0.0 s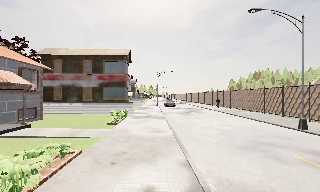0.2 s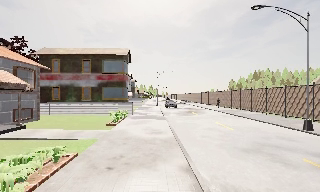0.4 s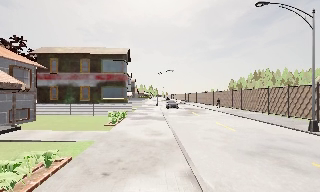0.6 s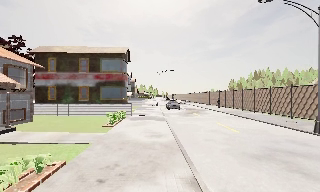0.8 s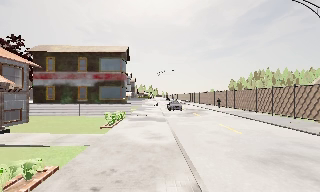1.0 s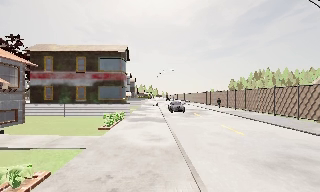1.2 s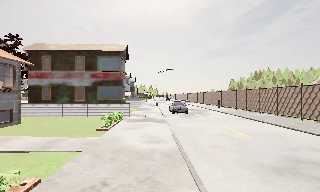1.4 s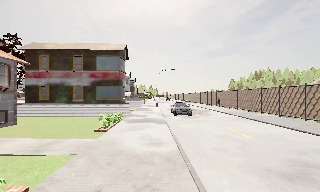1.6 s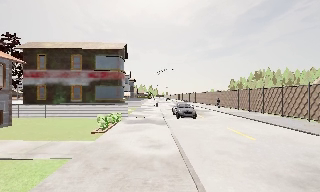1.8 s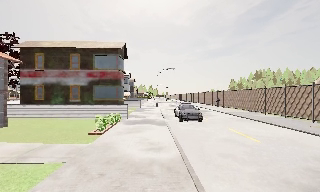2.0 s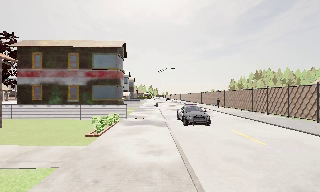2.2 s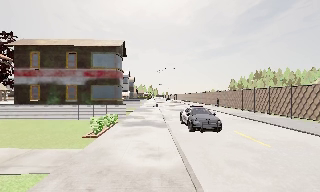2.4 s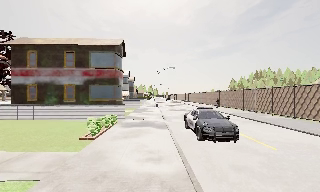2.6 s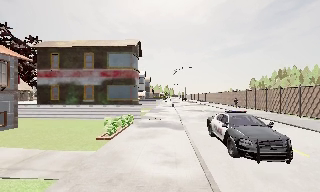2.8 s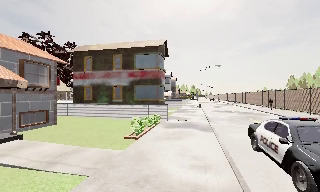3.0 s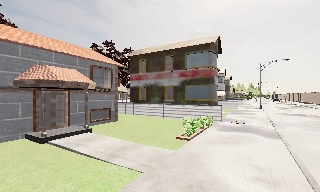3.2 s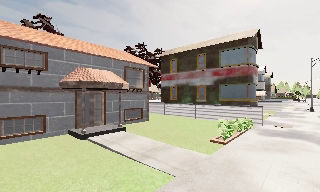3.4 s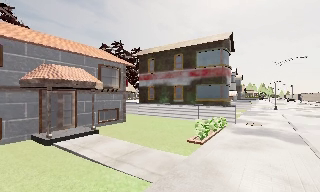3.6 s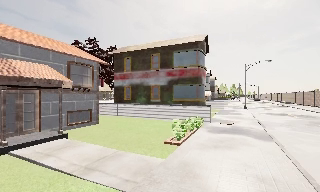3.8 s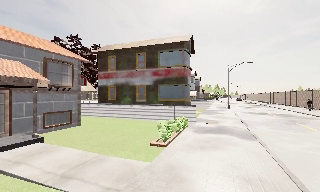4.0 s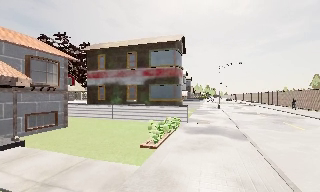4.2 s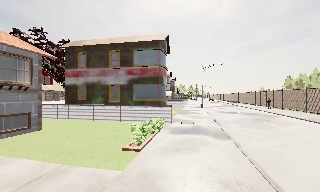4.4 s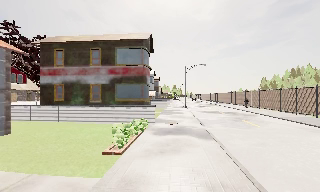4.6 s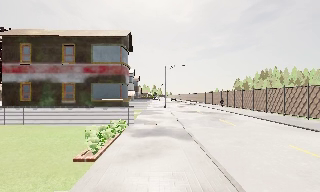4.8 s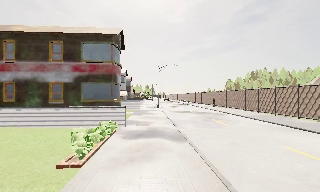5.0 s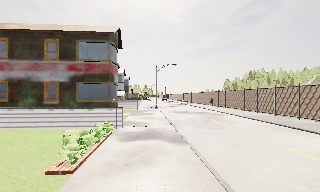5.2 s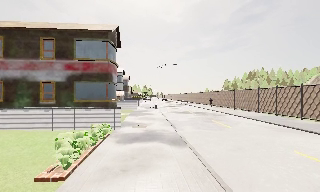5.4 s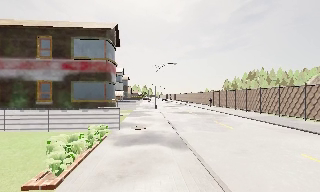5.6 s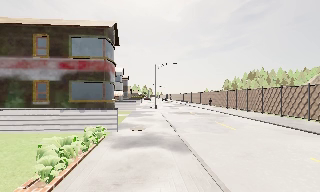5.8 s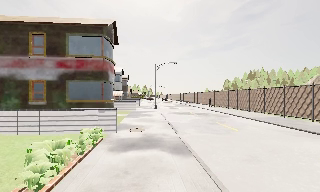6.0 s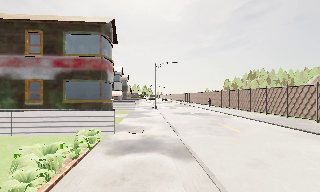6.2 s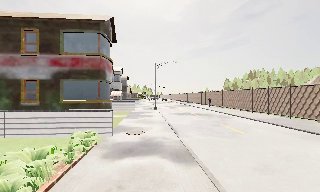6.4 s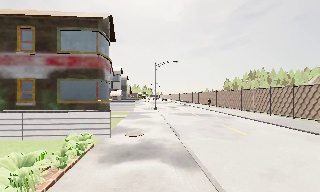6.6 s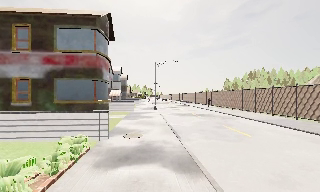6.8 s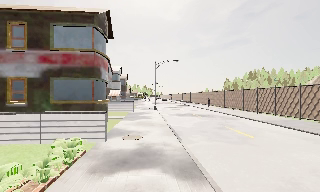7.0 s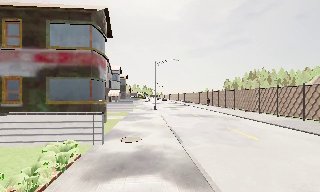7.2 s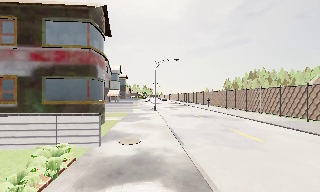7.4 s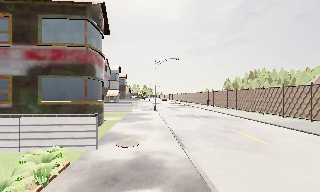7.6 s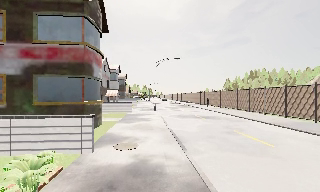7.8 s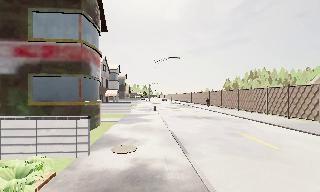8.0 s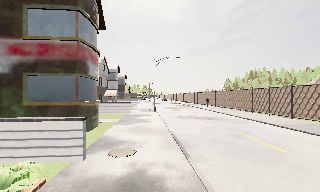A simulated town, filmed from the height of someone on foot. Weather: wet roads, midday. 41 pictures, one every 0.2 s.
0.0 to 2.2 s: The camera travels forward, about 4 m, so what stands in front looms larger.
2.2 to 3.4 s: The scene slides to the right, as the camera pans about 35 degrees to its left. It travels forward, about 1.5 m.
3.4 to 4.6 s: The camera swings to its right by about 35 degrees, and the scene slides to the left. It travels forward, about 1.5 m.
4.6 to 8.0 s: The camera travels forward, about 6 m, so what stands in front looms larger.
The film runs forward here.
